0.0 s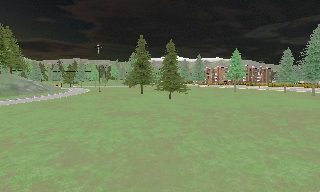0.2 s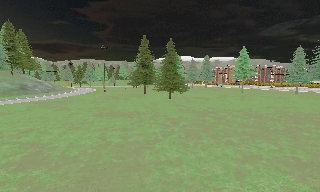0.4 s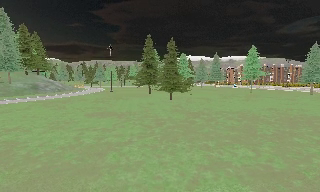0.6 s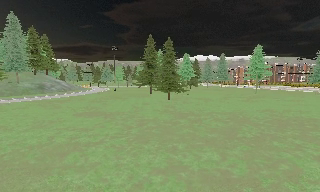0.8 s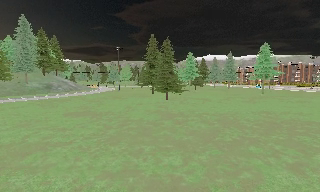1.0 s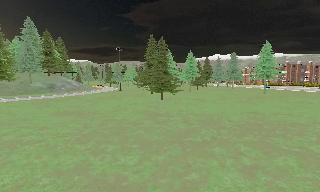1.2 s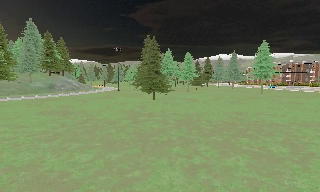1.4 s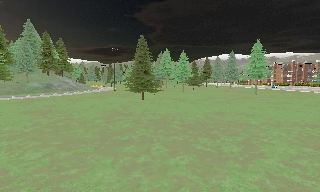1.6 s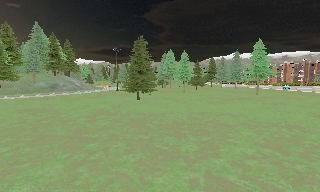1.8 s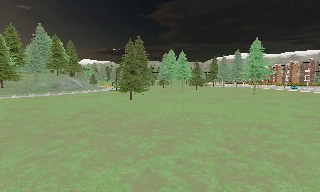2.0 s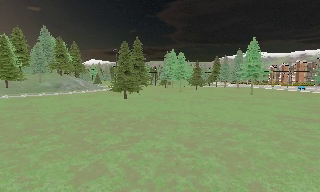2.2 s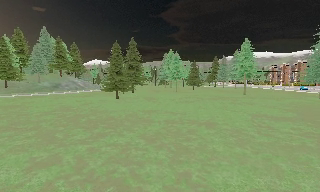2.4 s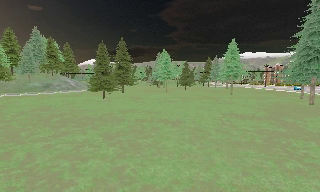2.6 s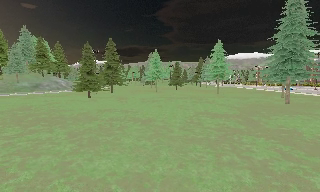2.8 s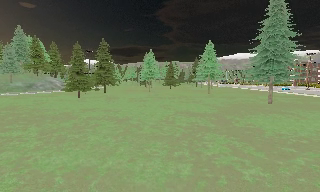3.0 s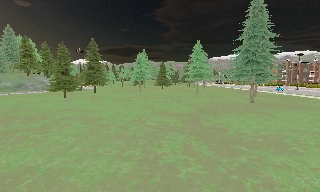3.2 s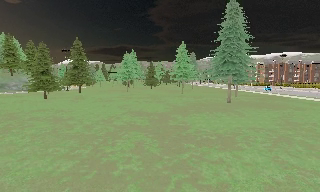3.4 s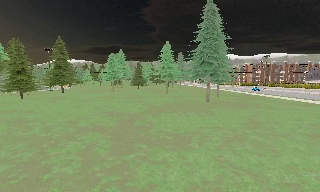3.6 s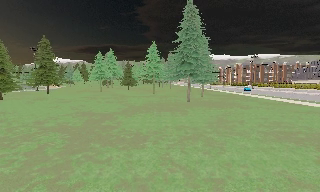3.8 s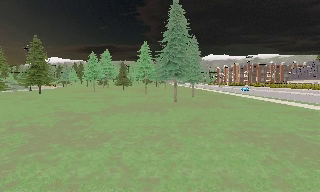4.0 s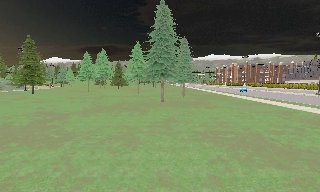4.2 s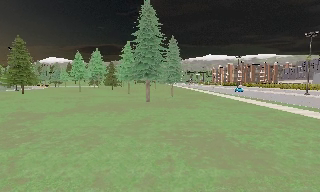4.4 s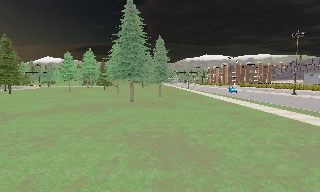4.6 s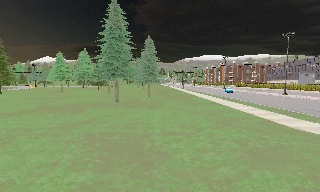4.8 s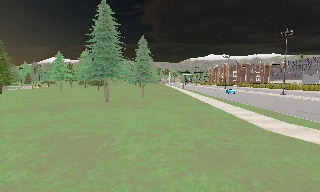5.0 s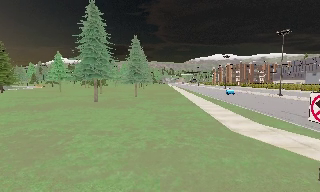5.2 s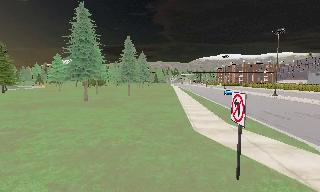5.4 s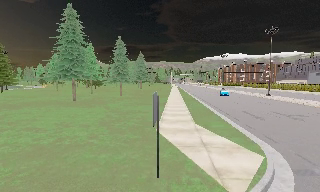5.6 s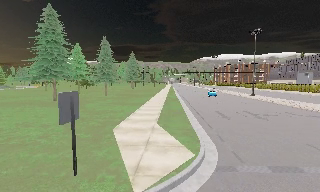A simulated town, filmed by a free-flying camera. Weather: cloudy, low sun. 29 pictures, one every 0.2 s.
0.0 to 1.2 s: The camera pans to its left, which is counterclockwise from overhead, by about 20 degrees. It travels to its right, about 10 m, so close, fixed things drift to the left.
1.2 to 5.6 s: The camera travels to its right, about 40 m, so close, fixed things drift to the left.
The film runs forward here.
